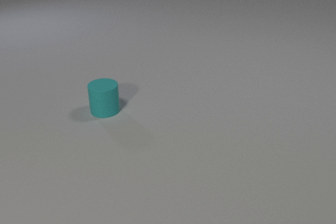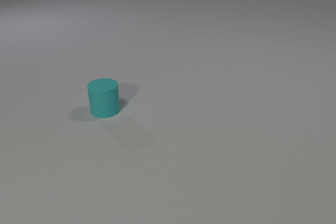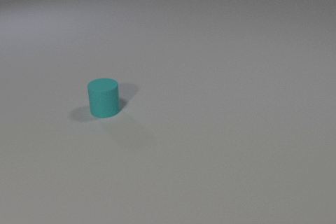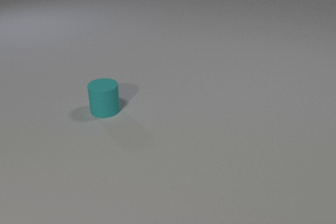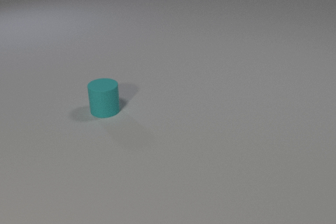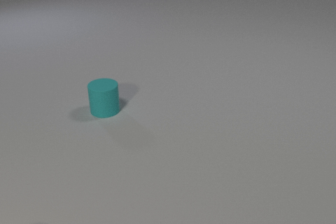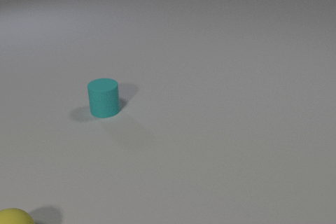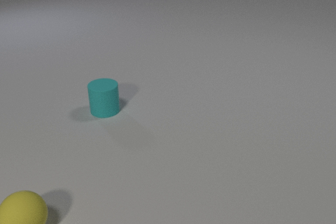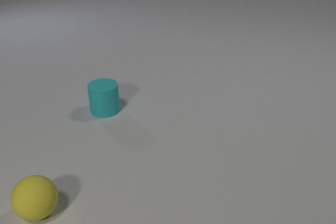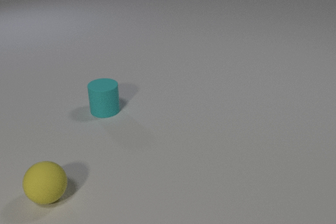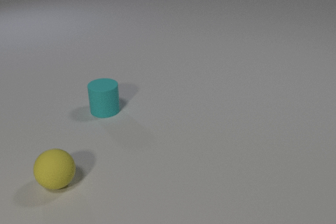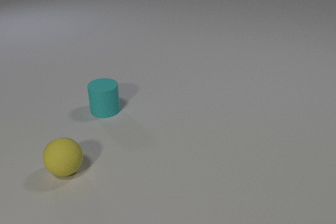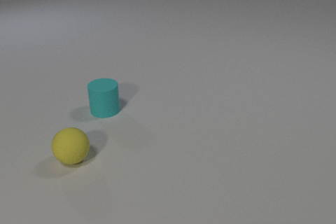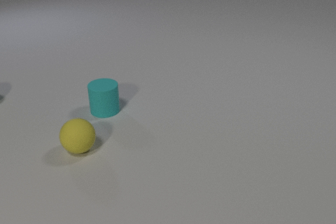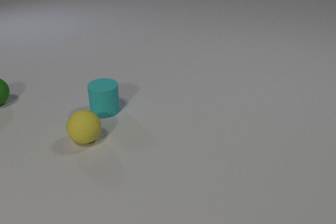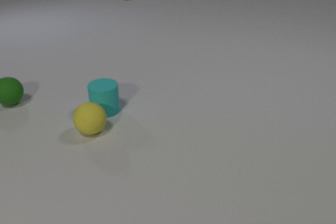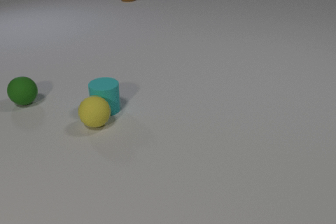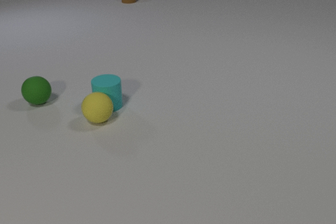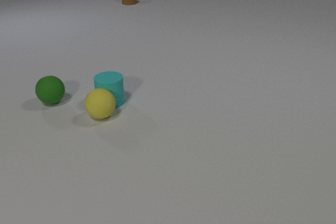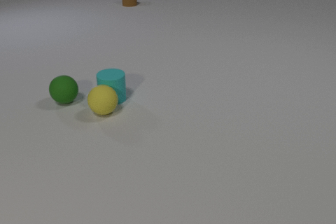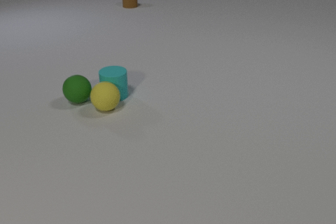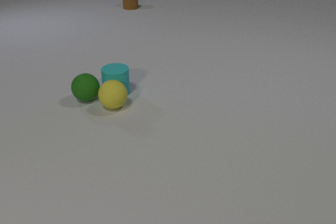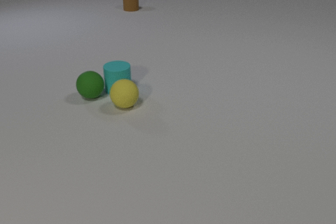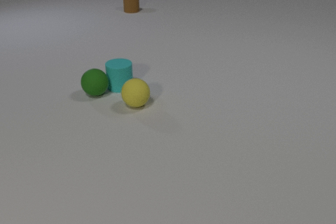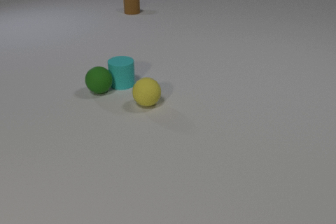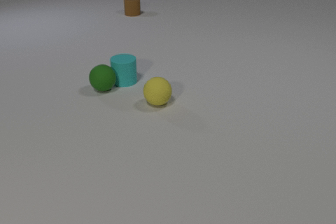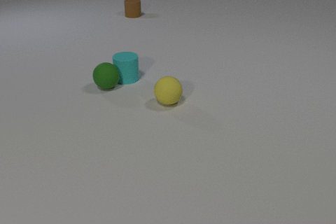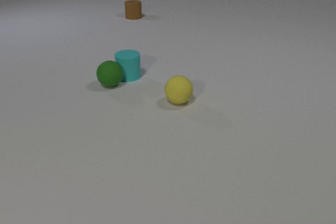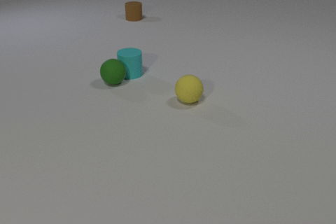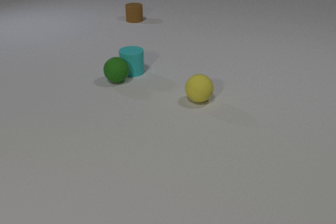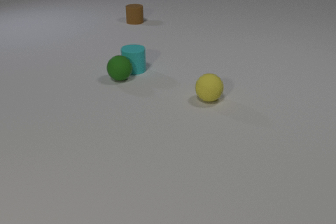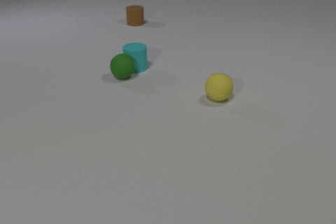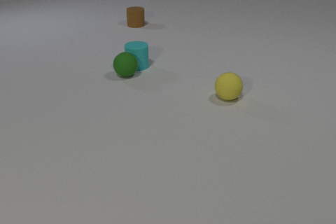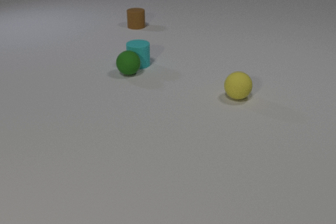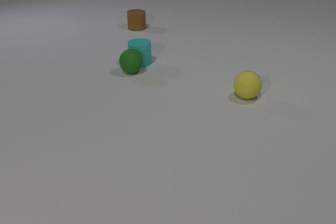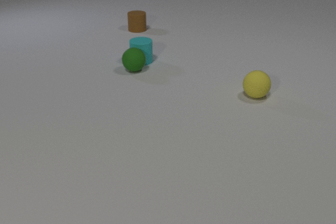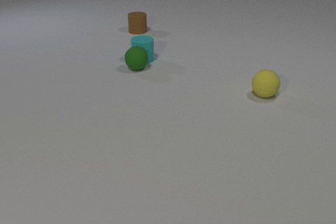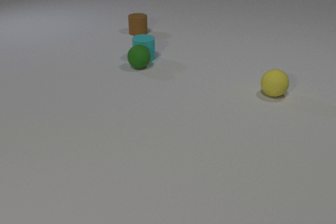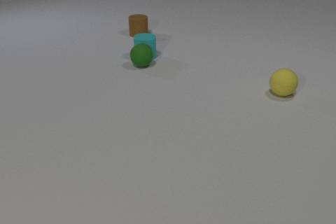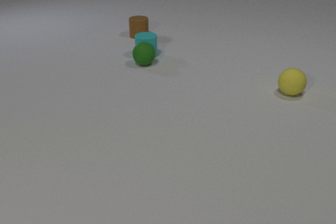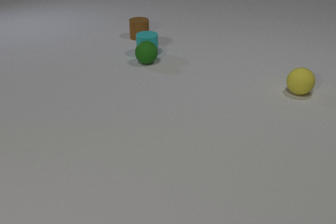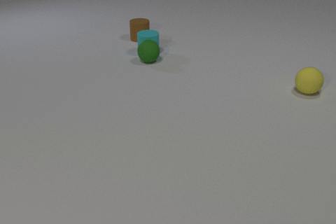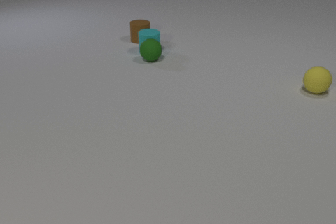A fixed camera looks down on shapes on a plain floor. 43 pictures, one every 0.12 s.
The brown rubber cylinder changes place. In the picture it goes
toward the camera.
The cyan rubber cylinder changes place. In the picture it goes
away from the camera.
0.00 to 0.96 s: The yellow rubber sphere comes in at the bottom edge, rolls away from the camera and to the right.
0.96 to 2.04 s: The yellow rubber sphere rolls away from the camera and to the right. The cyan rubber cylinder slides away from the camera. The brown rubber cylinder comes in at the top edge, slides toward the camera. The green rubber sphere comes in at the left edge, rolls to the right. The yellow rubber sphere and the cyan rubber cylinder collide.
2.04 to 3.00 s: The yellow rubber sphere rolls to the right and away from the camera. The cyan rubber cylinder slides away from the camera. The brown rubber cylinder slides toward the camera. The green rubber sphere rolls to the right. The yellow rubber sphere and the green rubber sphere collide. The cyan rubber cylinder and the green rubber sphere collide.
3.00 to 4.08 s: The yellow rubber sphere rolls to the right. The cyan rubber cylinder slides away from the camera. The brown rubber cylinder slides toward the camera. The green rubber sphere rolls away from the camera and to the right.
4.08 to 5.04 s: The yellow rubber sphere rolls to the right and away from the camera. The cyan rubber cylinder slides away from the camera. The brown rubber cylinder slides toward the camera. The green rubber sphere rolls away from the camera and to the right.
Are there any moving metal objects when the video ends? no.
What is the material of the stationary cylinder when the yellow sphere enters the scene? rubber.
What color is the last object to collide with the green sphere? cyan.
